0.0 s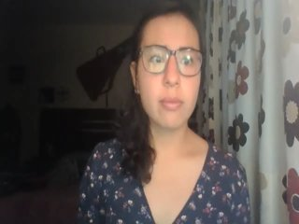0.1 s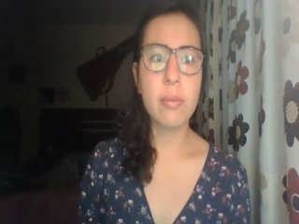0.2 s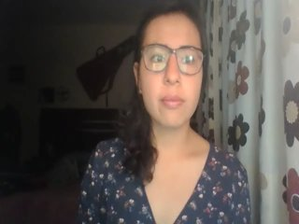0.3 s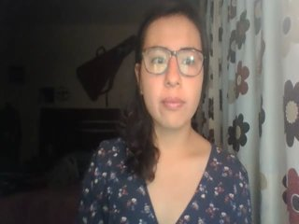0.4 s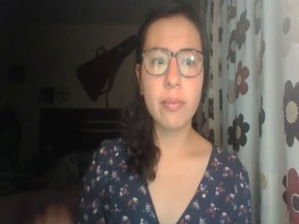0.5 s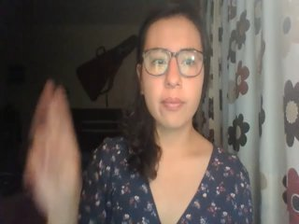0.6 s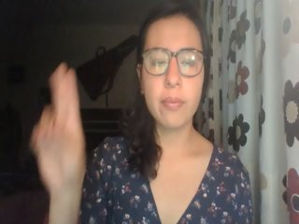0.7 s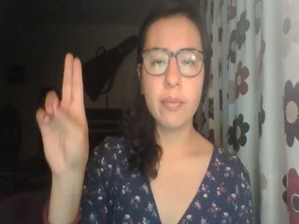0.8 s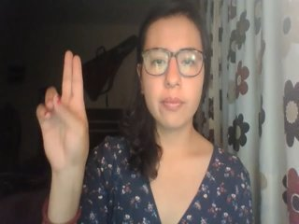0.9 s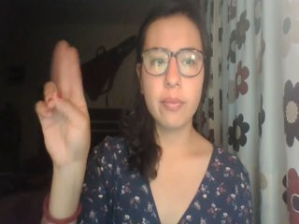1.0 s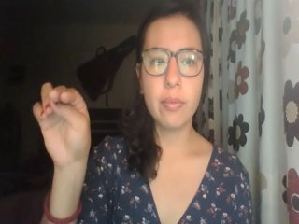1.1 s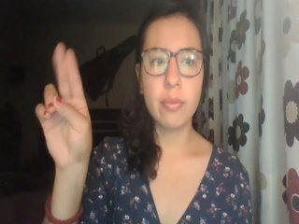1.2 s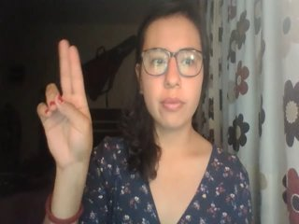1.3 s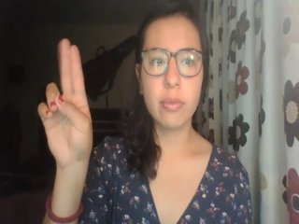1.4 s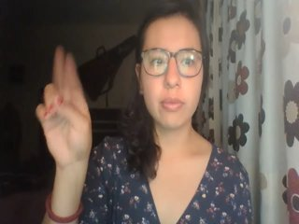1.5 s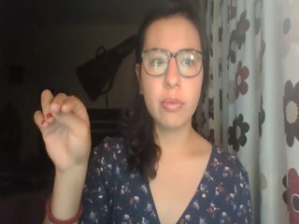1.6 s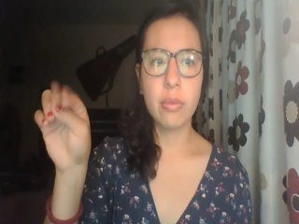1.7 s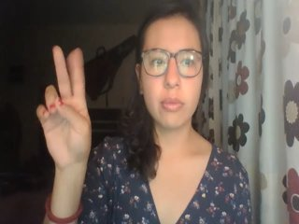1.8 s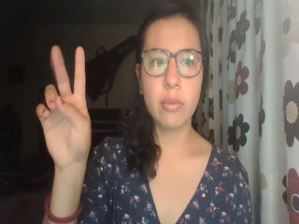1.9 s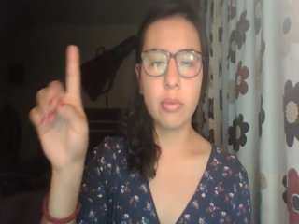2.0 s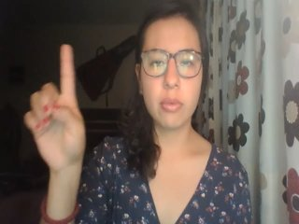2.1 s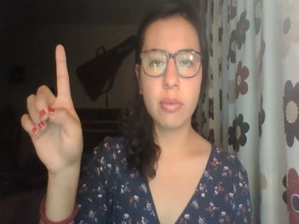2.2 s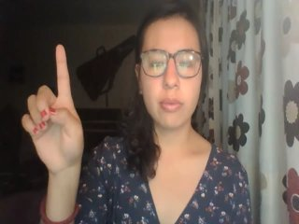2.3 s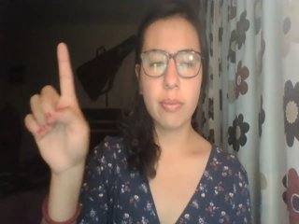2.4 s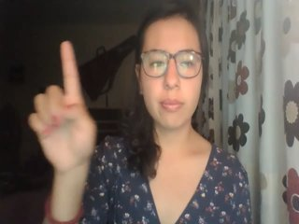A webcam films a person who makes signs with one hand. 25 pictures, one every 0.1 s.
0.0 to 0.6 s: Non-gesture.
0.7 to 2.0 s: Double click with two fingers.
2.1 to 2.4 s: Pointing with one finger.
